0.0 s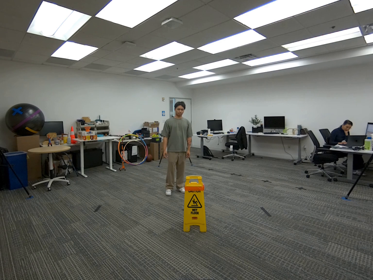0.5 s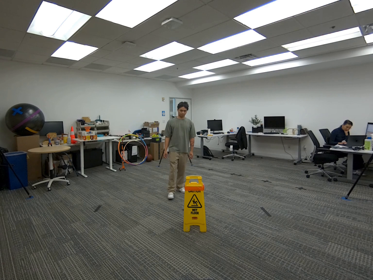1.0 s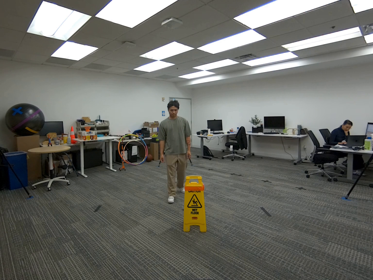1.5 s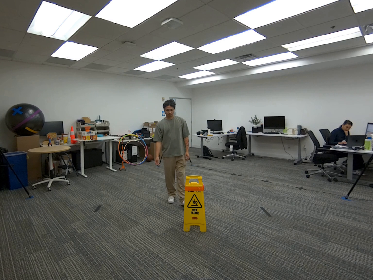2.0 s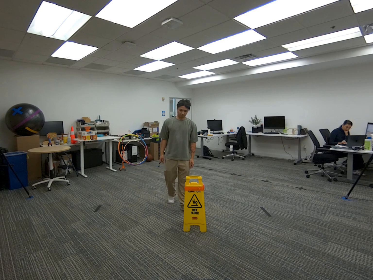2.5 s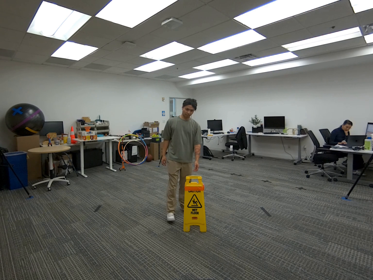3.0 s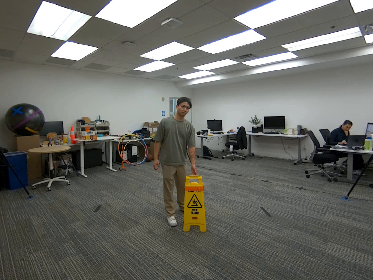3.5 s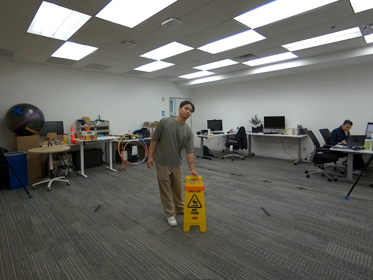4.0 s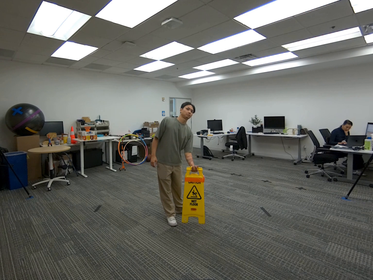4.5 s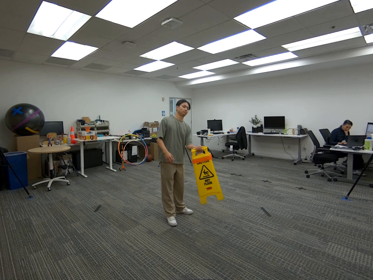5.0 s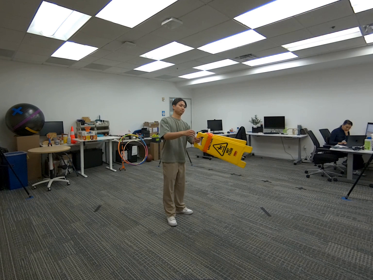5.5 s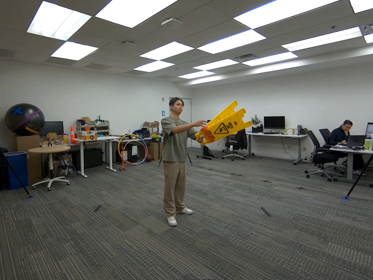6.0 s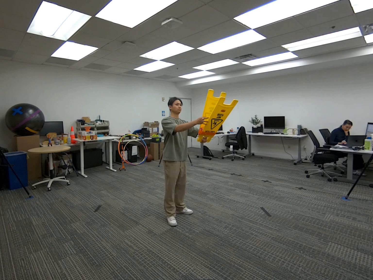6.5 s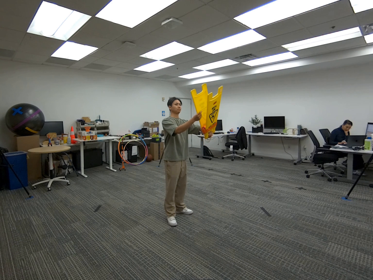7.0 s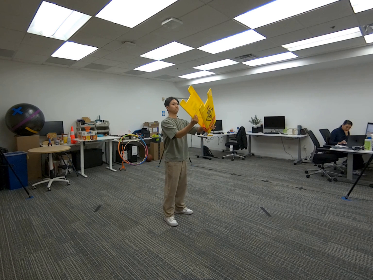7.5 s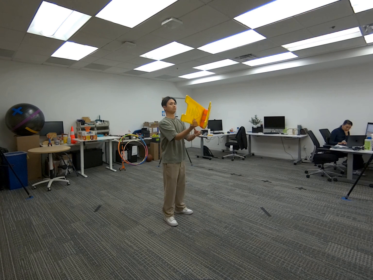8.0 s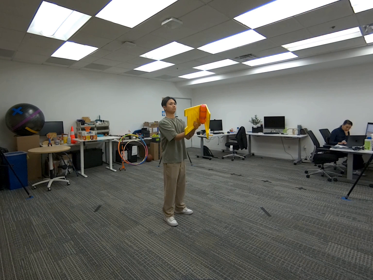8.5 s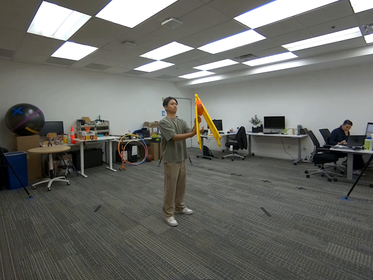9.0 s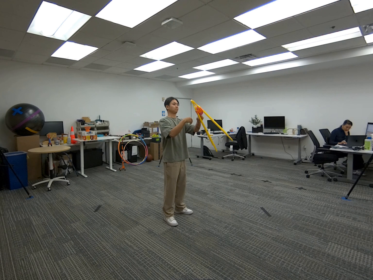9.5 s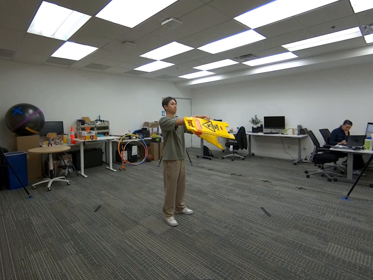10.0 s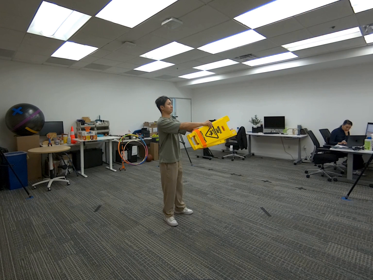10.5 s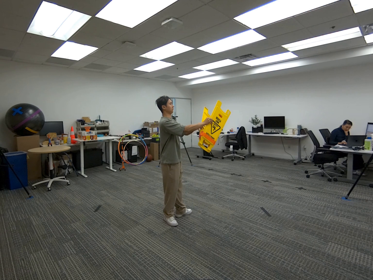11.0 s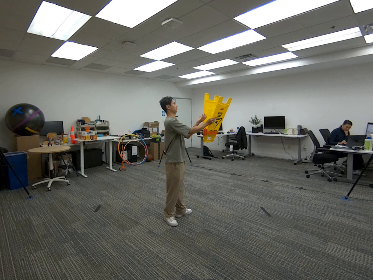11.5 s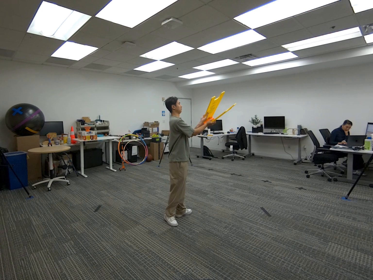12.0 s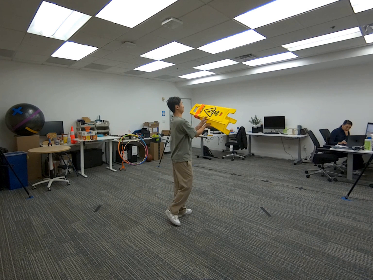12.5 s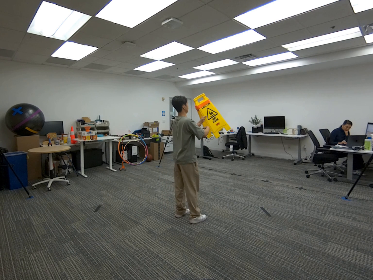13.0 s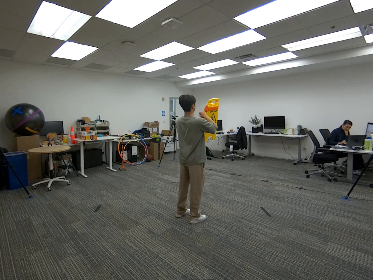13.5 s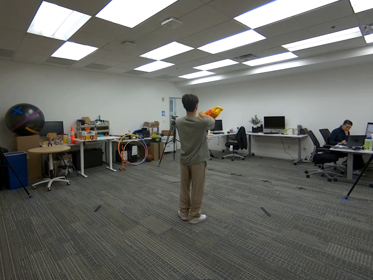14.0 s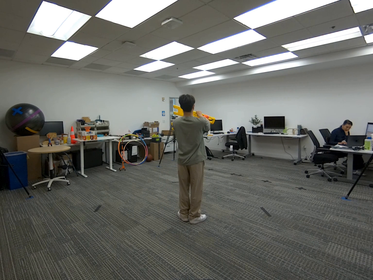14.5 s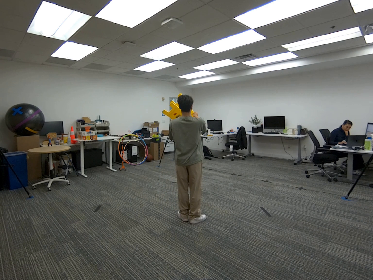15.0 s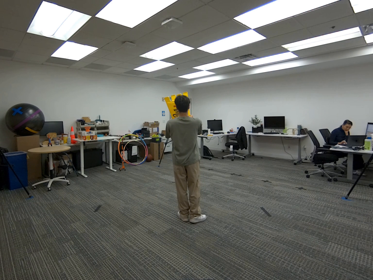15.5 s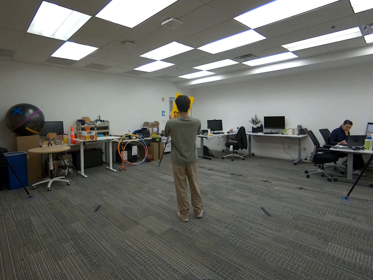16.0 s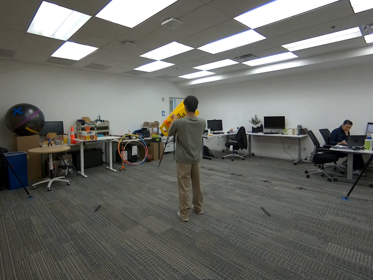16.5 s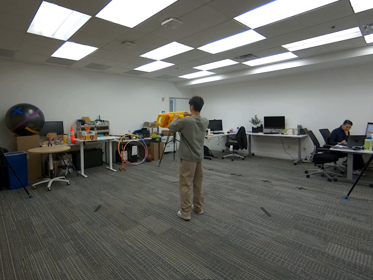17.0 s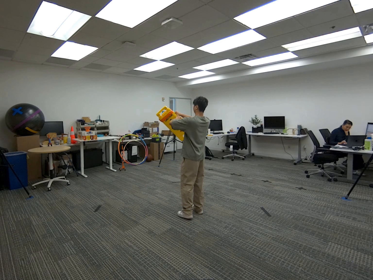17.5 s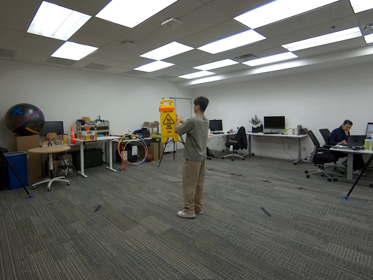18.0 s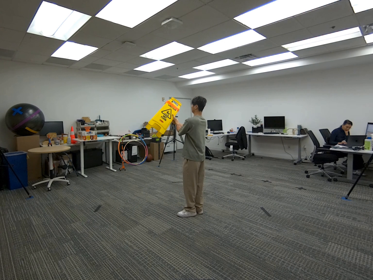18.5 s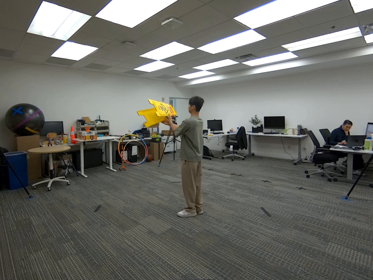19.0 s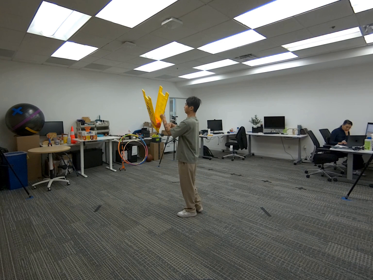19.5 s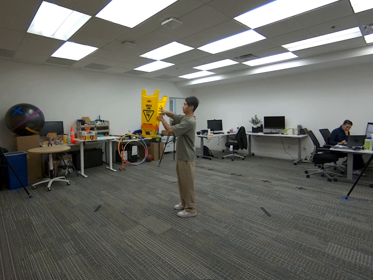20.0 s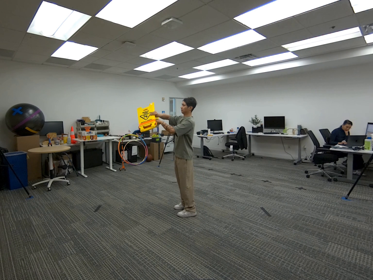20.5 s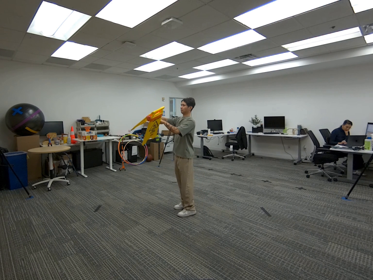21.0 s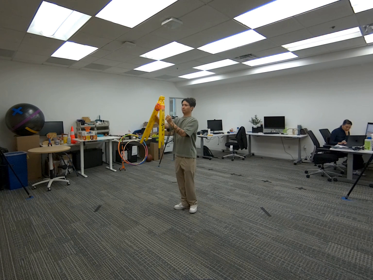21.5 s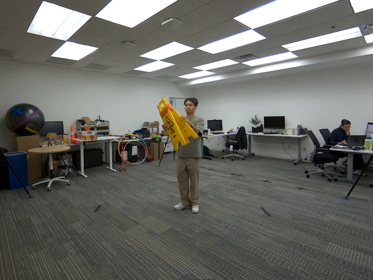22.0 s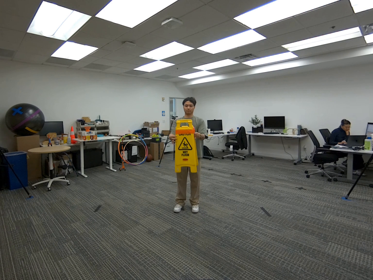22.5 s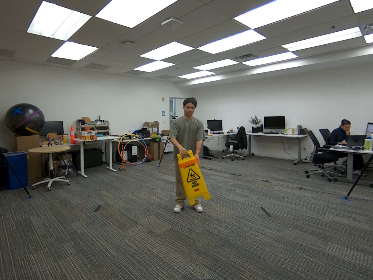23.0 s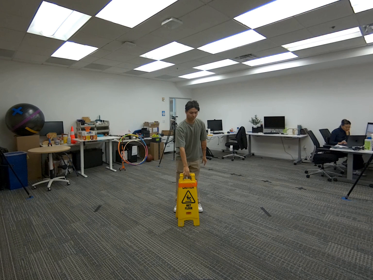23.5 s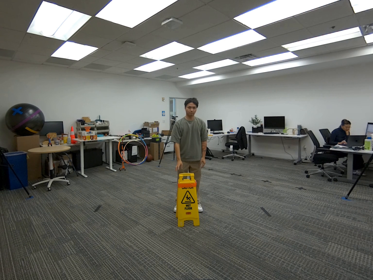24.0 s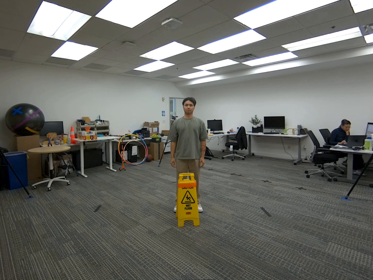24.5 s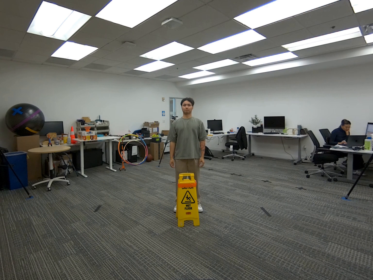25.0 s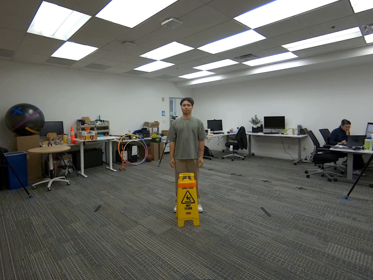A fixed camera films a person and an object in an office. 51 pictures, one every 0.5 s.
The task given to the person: Walk to the wet floor sign and pick it up with both hands. While holding the sign, rotate it in midair as you walk in a circle so it is visible from all angles. When finished, place the sign back on the ground.
